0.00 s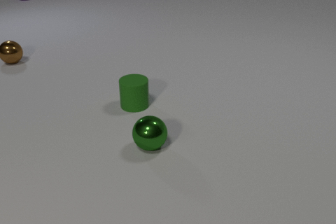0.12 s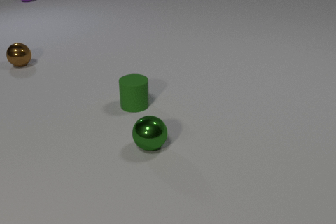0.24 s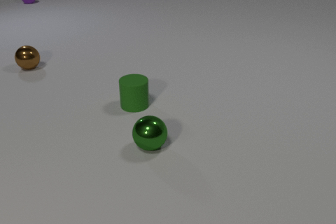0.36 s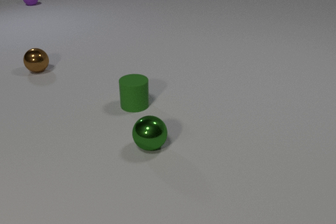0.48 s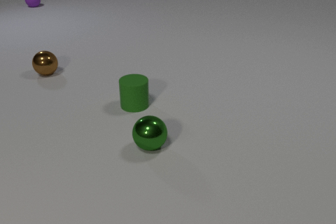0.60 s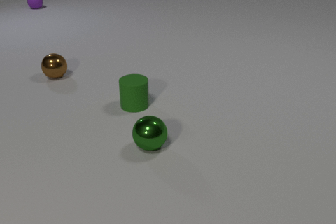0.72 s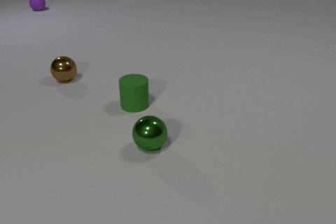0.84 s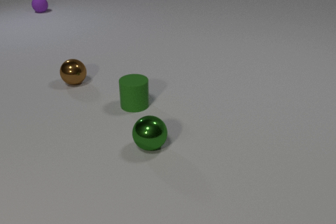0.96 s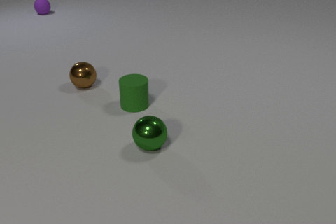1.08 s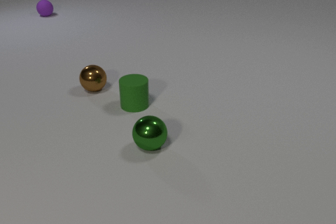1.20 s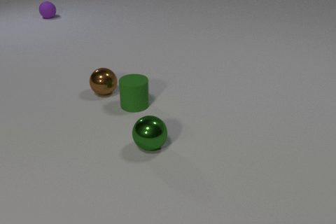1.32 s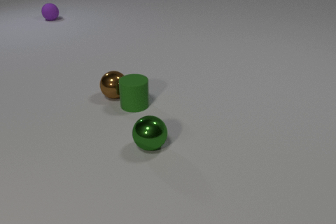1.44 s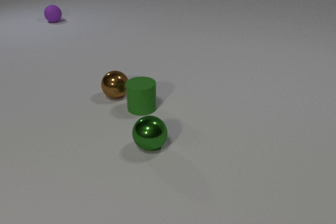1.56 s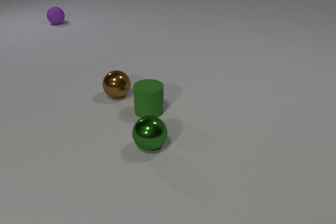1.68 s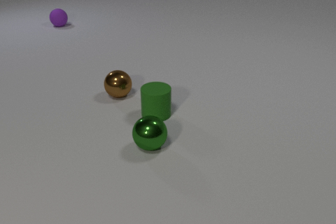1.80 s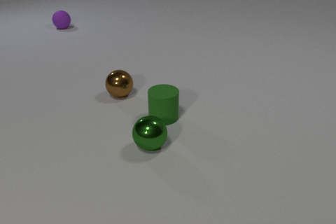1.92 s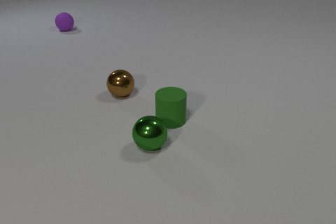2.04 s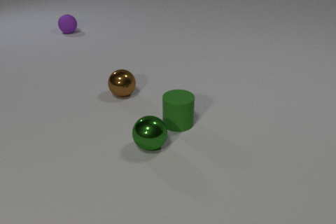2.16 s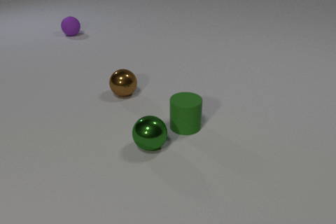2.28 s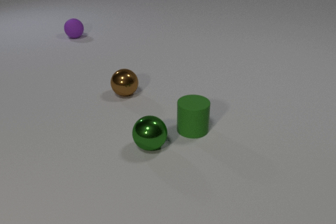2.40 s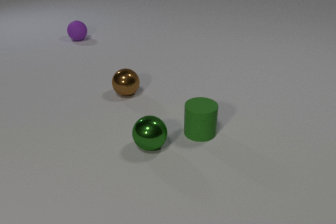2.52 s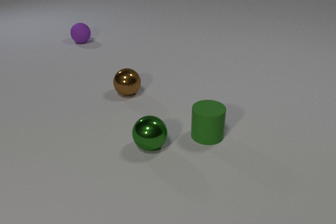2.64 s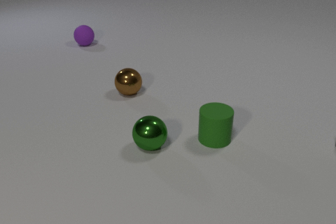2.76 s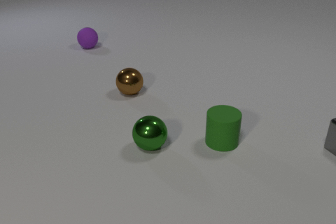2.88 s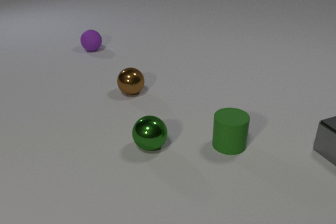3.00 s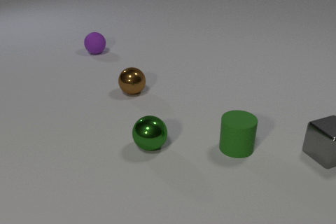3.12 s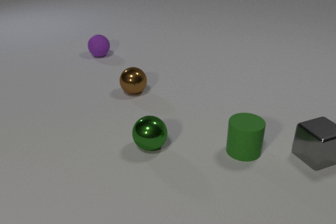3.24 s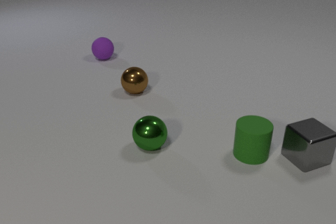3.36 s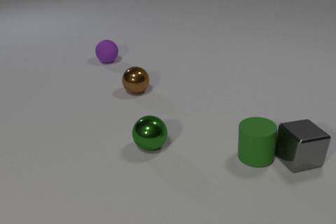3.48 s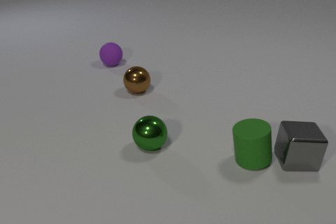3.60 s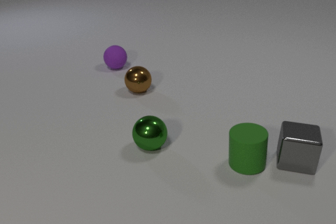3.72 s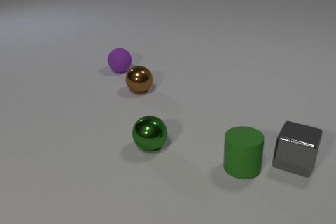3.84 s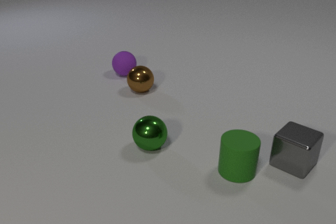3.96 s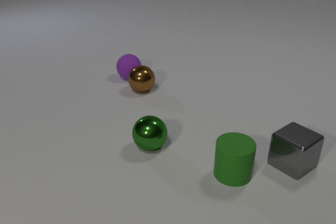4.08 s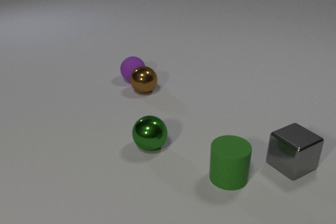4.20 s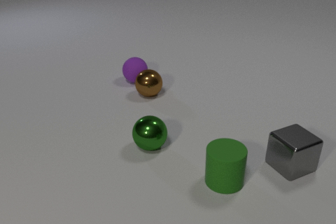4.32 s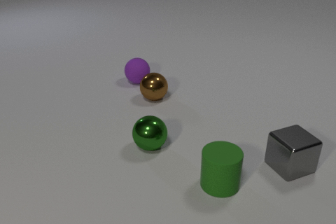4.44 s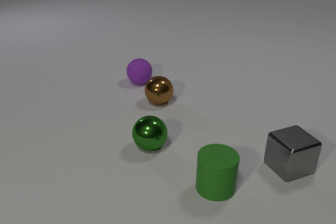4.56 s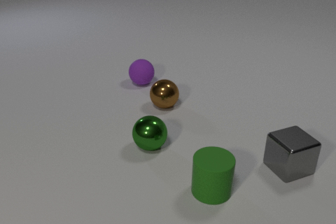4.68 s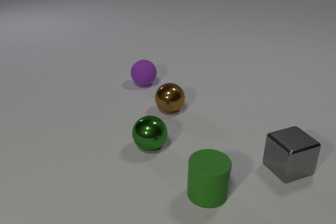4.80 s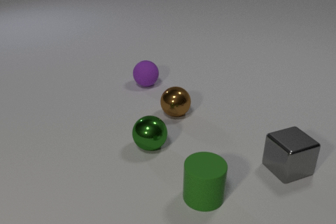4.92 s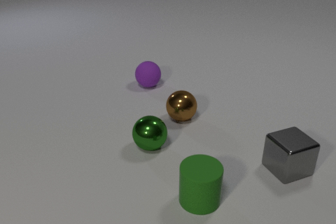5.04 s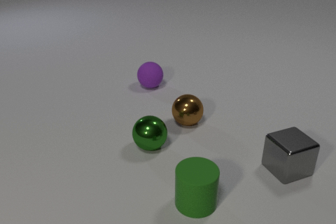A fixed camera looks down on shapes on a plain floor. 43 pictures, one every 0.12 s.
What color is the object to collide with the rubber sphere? brown.
What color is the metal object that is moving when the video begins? brown.
How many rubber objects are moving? 2.
0.00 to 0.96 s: The brown metal sphere rolls toward the camera and to the right. The purple rubber sphere rolls toward the camera.
0.96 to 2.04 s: The brown metal sphere rolls to the right and toward the camera. The green rubber cylinder slides to the right and toward the camera. The purple rubber sphere rolls toward the camera. The brown metal sphere and the green rubber cylinder collide.
2.04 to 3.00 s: The brown metal sphere rolls to the right. The green rubber cylinder slides to the right and toward the camera. The purple rubber sphere rolls toward the camera. The gray metal cube comes in at the right edge, slides to the left and toward the camera.
3.00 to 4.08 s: The brown metal sphere rolls to the right. The green rubber cylinder slides toward the camera. The purple rubber sphere rolls toward the camera and to the right. The gray metal cube slides to the left and toward the camera, spins clockwise seen from above by about 75 degrees, its near face sliding to the left. The green rubber cylinder and the gray metal cube collide. The brown metal sphere and the purple rubber sphere collide.
4.08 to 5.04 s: The brown metal sphere rolls toward the camera and to the right. The green rubber cylinder slides toward the camera and to the left. The purple rubber sphere rolls to the right and toward the camera. The gray metal cube slides toward the camera.
